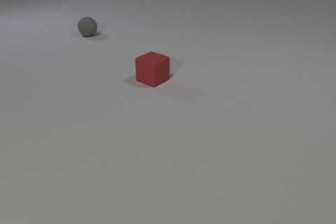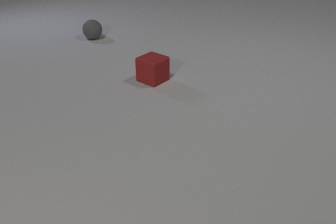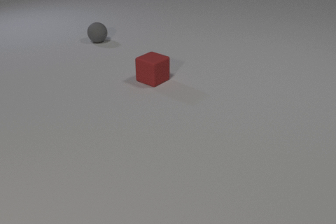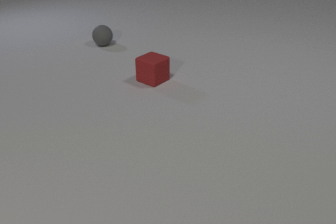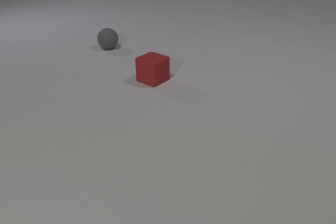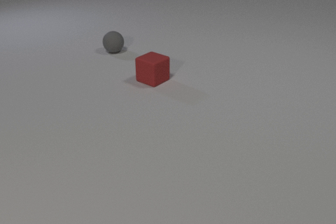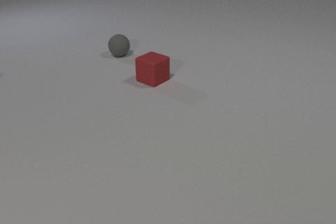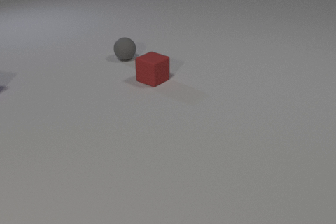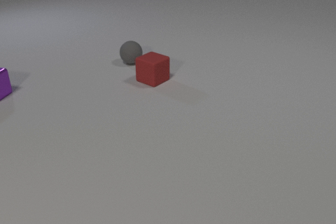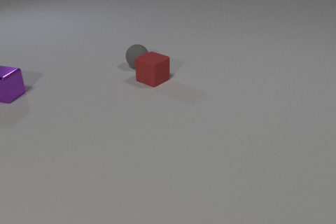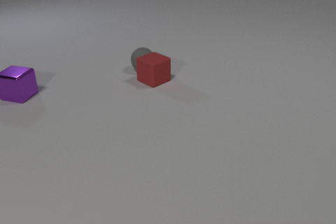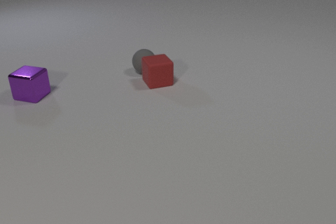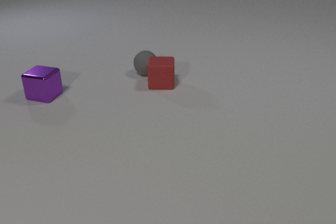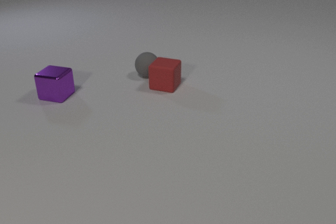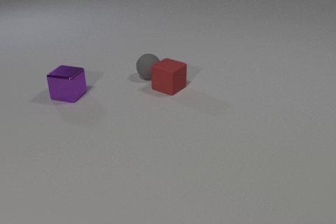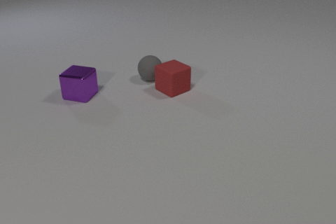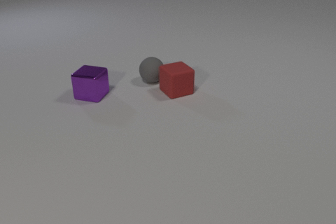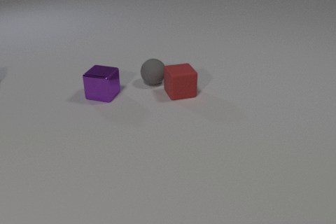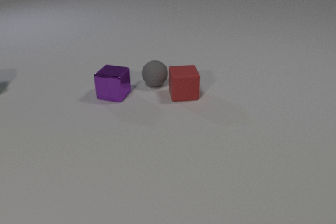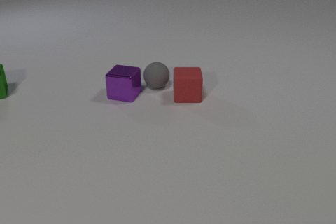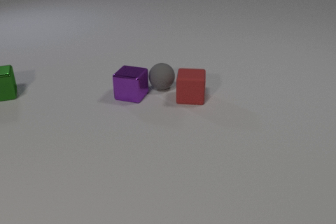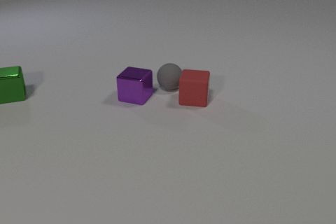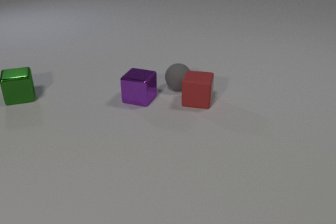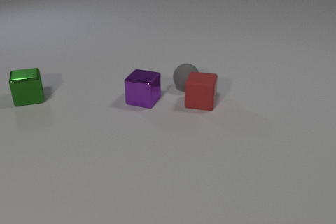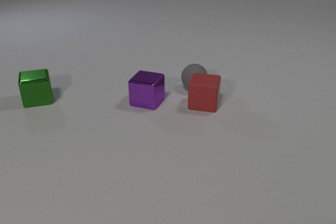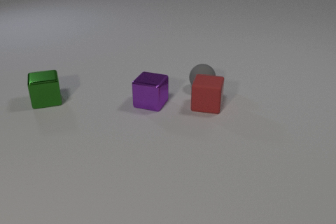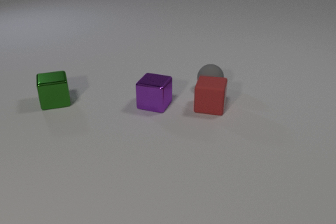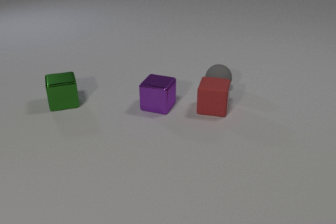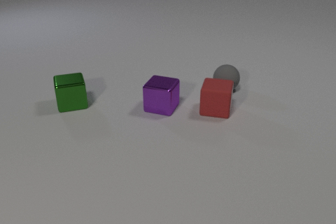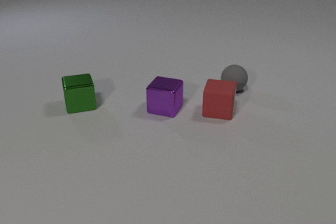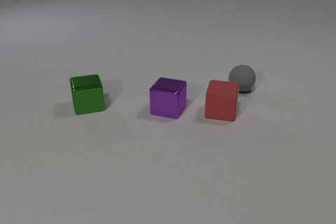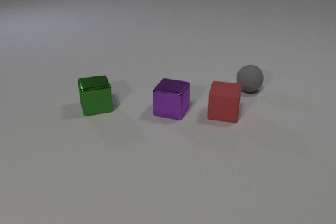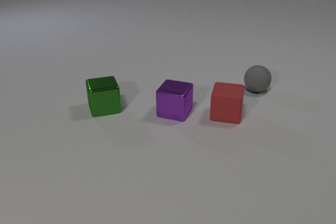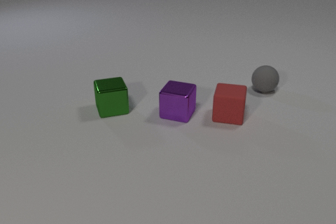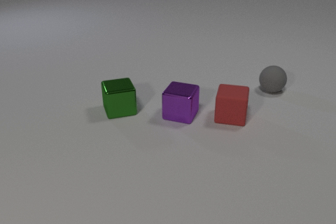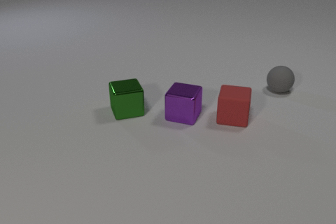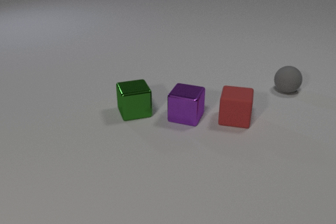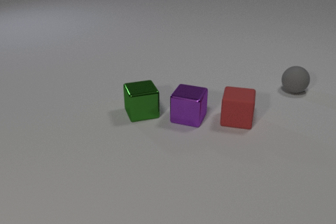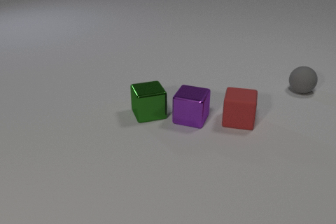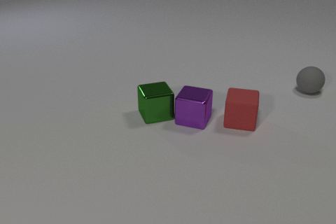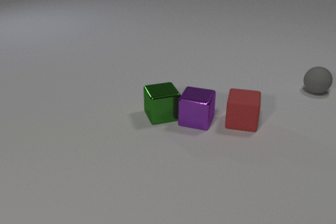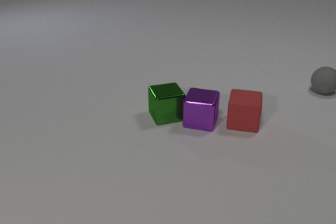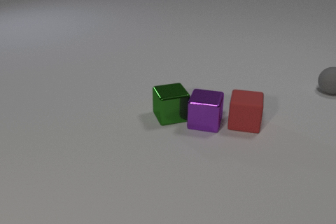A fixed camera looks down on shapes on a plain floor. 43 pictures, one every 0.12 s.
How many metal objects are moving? 2.
How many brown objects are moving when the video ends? 0.
Are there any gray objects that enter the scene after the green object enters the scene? no.
0.00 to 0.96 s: The gray rubber sphere rolls toward the camera and to the right. The purple metal cube comes in at the left edge, slides to the right.
0.96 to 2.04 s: The gray rubber sphere rolls toward the camera and to the right. The red rubber cube slides toward the camera and to the right, spins clockwise seen from above by about 120 degrees, its near face sliding to the left. The purple metal cube slides to the right. The gray rubber sphere and the red rubber cube collide.
2.04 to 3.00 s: The gray rubber sphere rolls to the right. The red rubber cube slides to the right and toward the camera, spins clockwise seen from above by about 30 degrees, its near face sliding to the left. The purple metal cube slides to the right and toward the camera. The green metal cube comes in at the left edge, slides to the right and toward the camera. The gray rubber sphere and the purple metal cube collide.
3.00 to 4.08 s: The gray rubber sphere rolls to the right. The red rubber cube slides to the right and toward the camera. The purple metal cube slides to the right and toward the camera. The green metal cube slides to the right and toward the camera.
4.08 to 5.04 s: The gray rubber sphere rolls to the right. The red rubber cube slides to the right and toward the camera. The purple metal cube slides to the right and toward the camera. The green metal cube slides to the right. The purple metal cube and the green metal cube collide.
